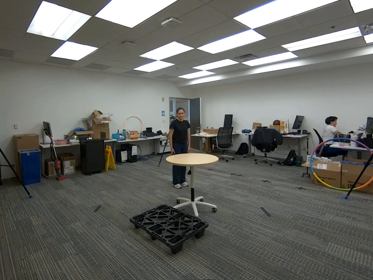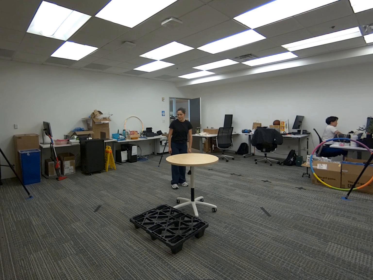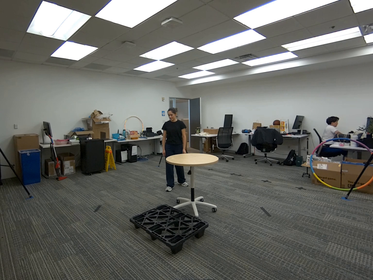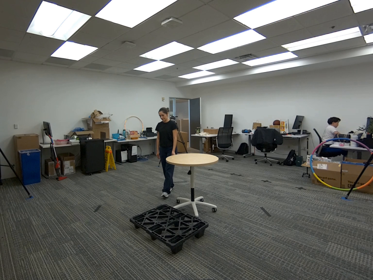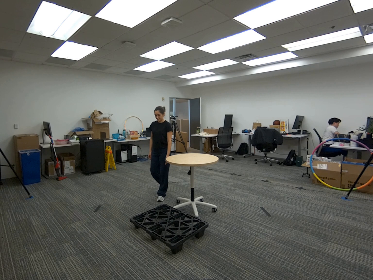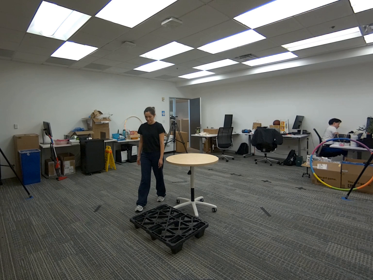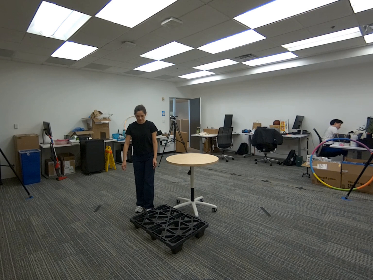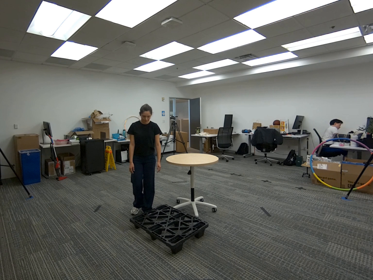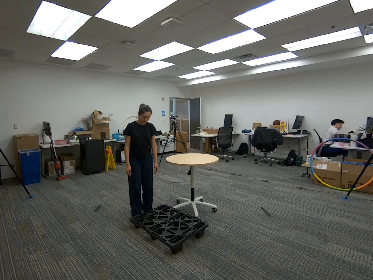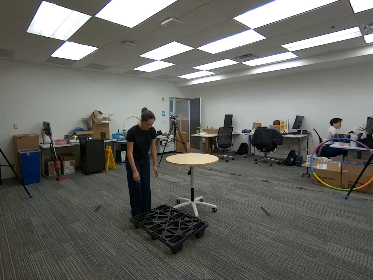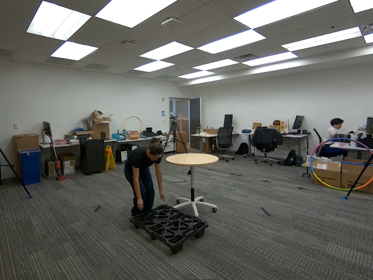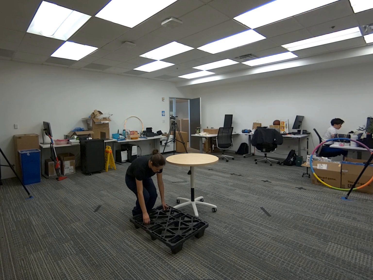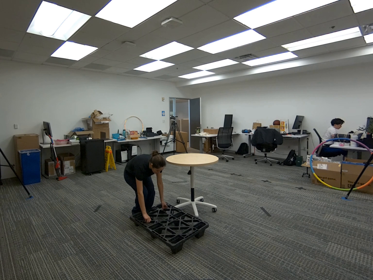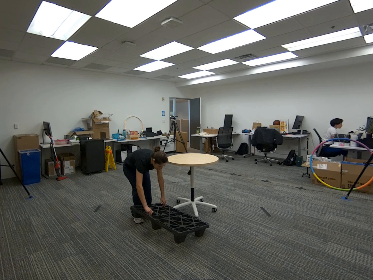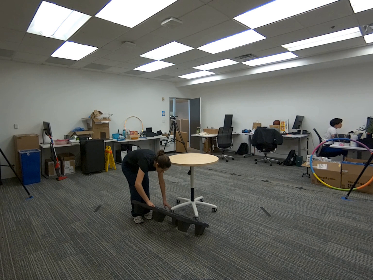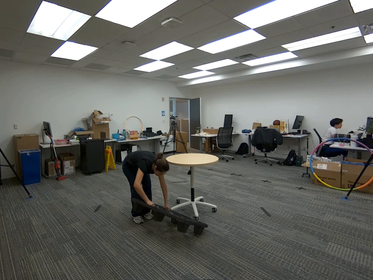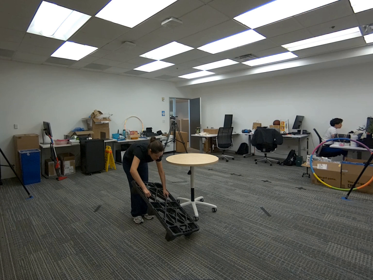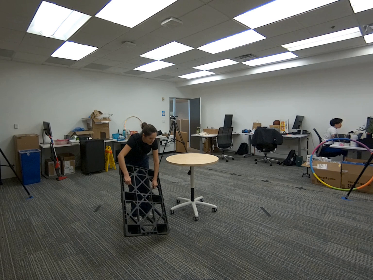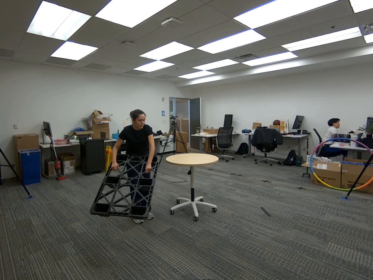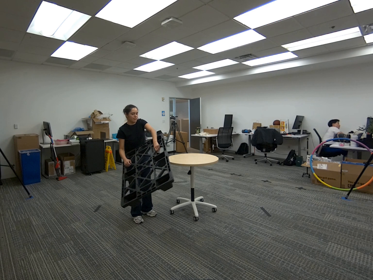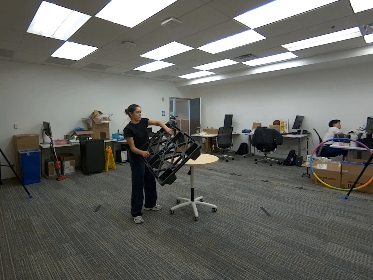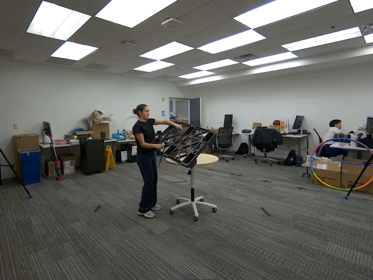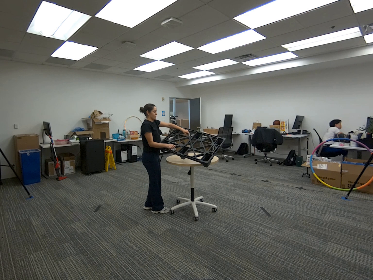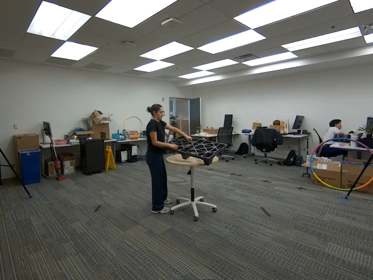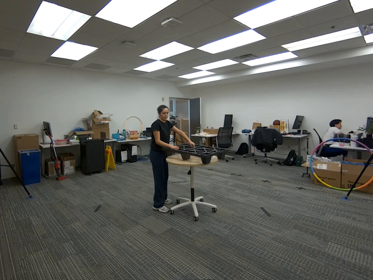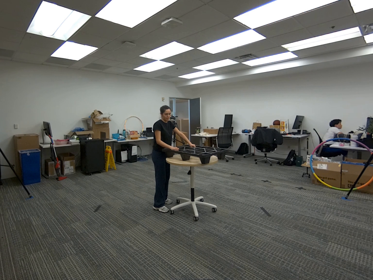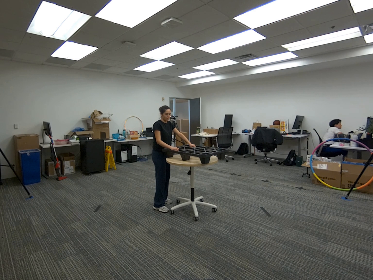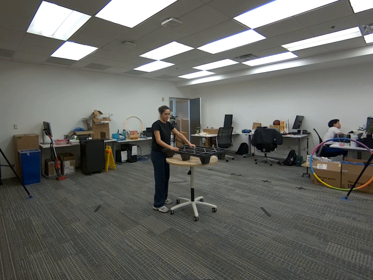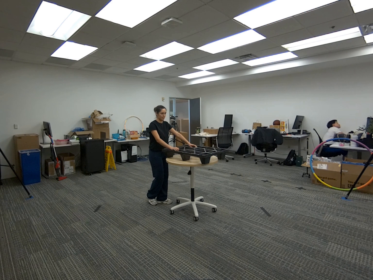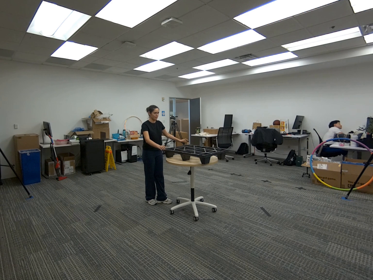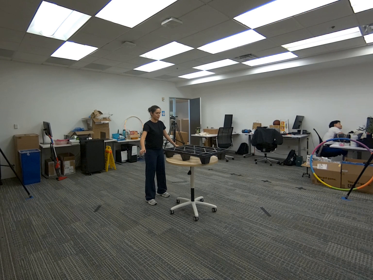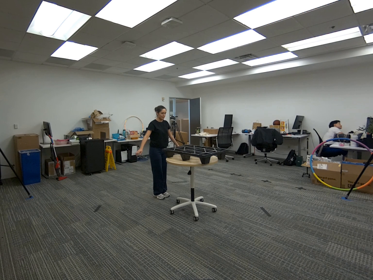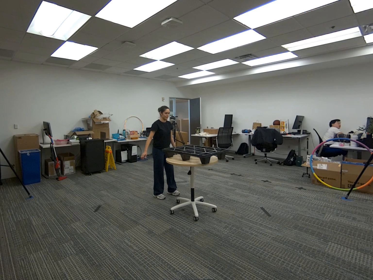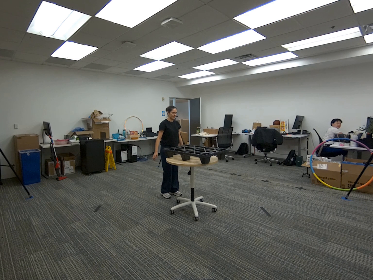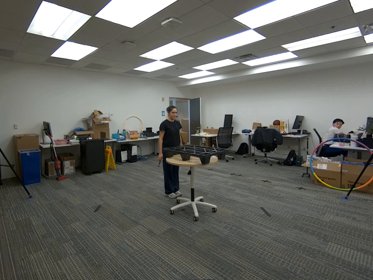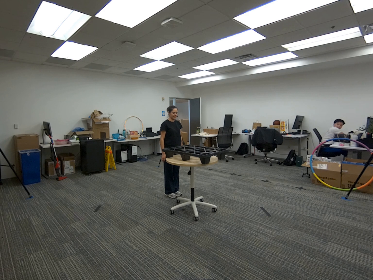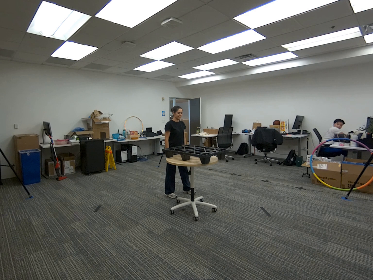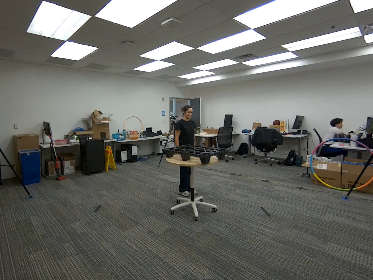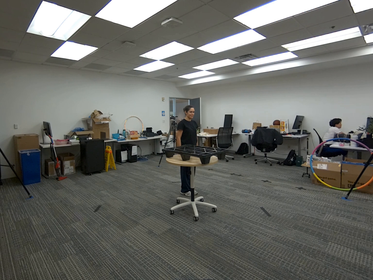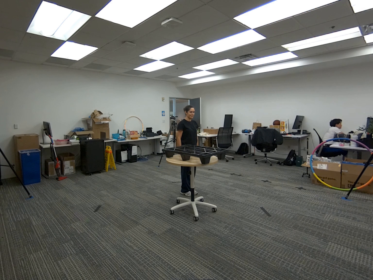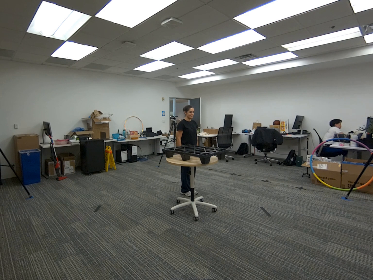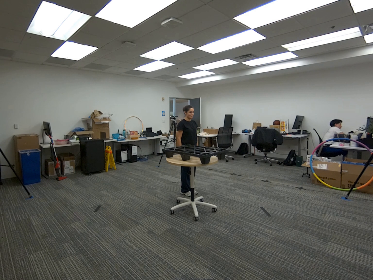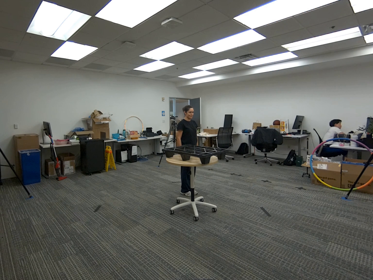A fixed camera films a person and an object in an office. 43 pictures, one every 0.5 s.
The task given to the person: Walk over to the platform on the ground and pick up the platform and place the platform on the round table.
